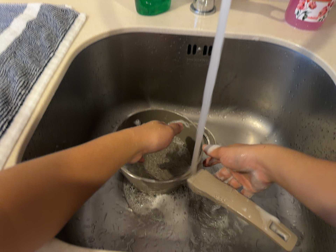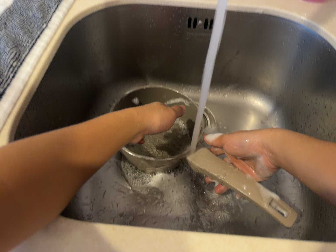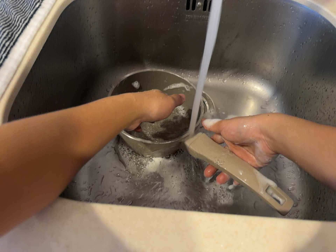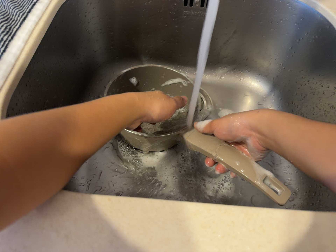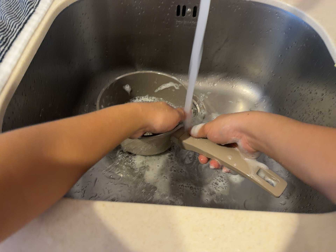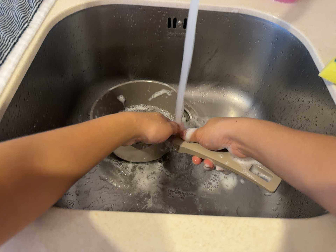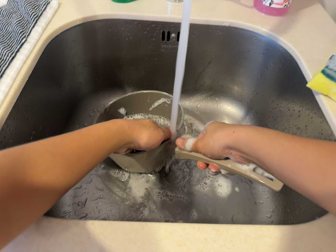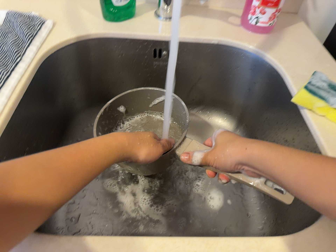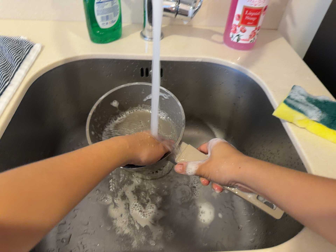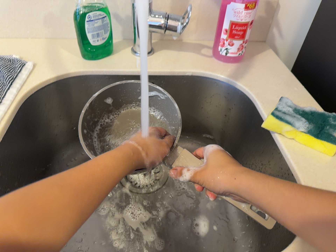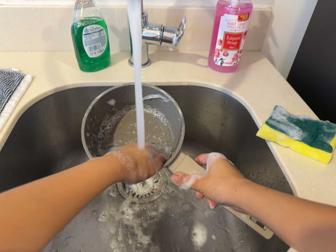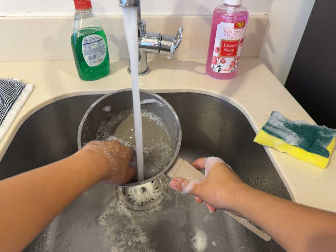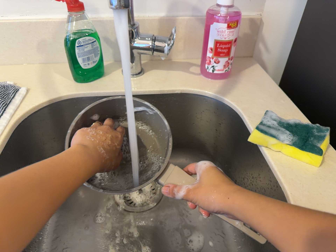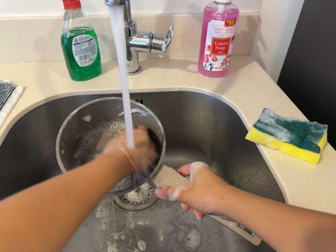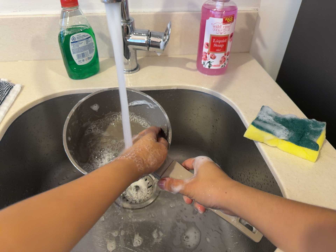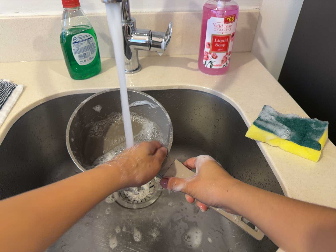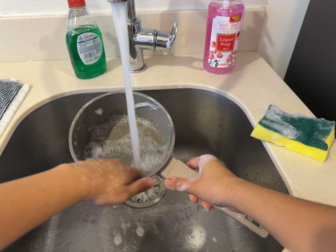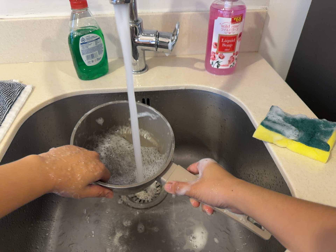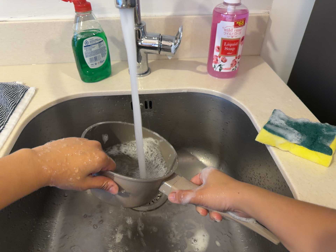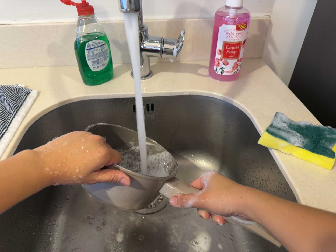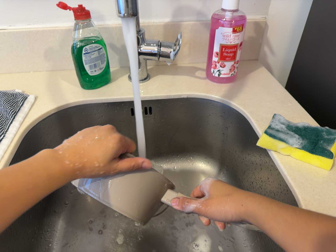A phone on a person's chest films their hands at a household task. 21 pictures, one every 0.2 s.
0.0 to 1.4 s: The camera shifts only a little, or ends up much as it began.
1.4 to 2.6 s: The camera's aim tips toward the top of its view by about 10 degrees, and the scene shifts downward.
2.6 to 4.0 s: The camera shifts only a little, or ends up much as it began.
The film runs forward here.
